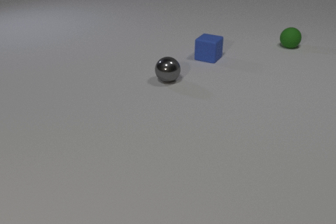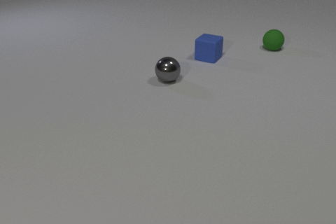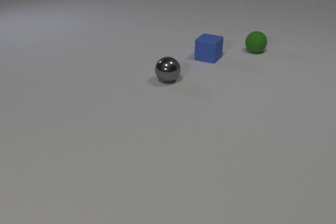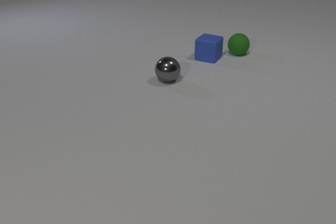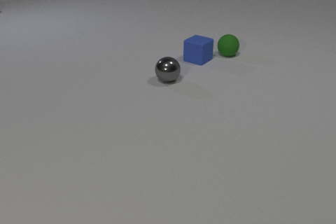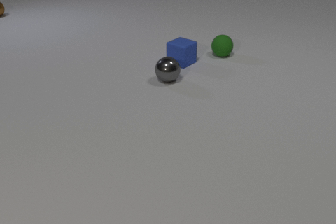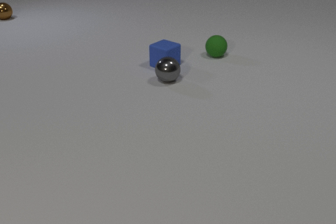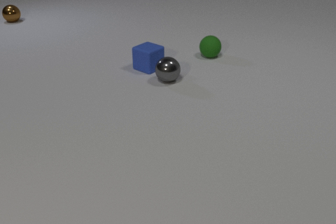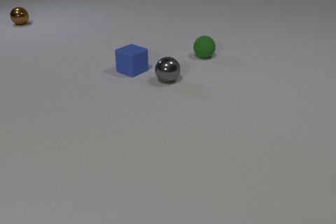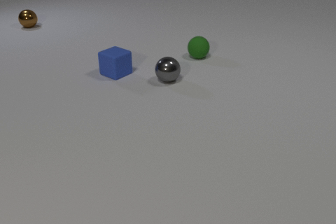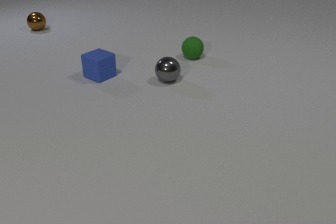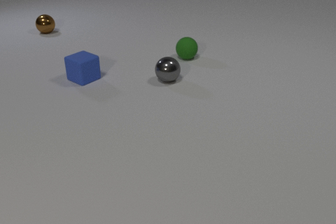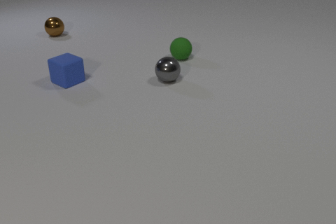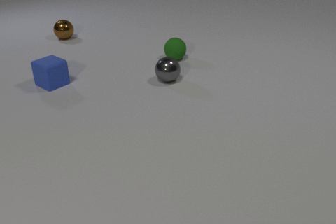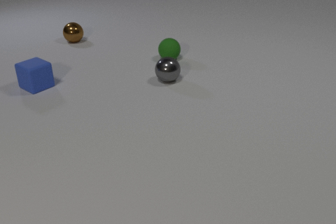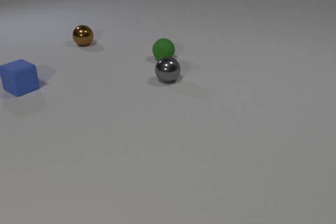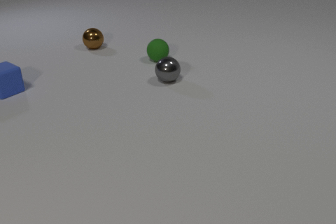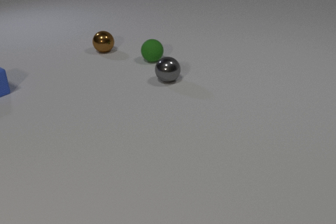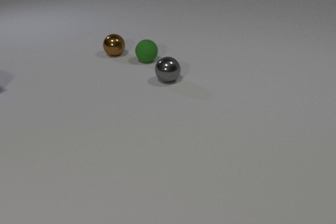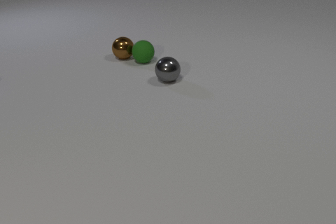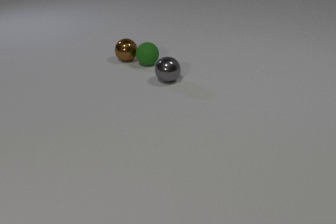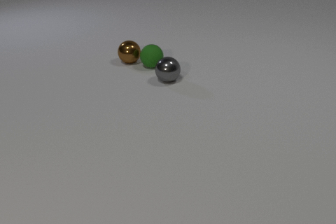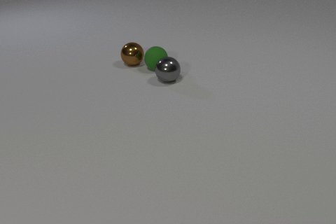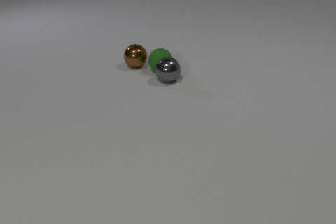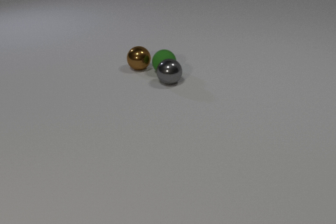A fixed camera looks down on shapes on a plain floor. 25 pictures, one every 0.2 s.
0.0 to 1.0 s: The green rubber sphere rolls to the left and toward the camera. The blue rubber cube slides to the left and toward the camera. The brown metal sphere comes in at the left edge, rolls toward the camera. The green rubber sphere and the blue rubber cube collide.
1.0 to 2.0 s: The green rubber sphere rolls to the left. The blue rubber cube slides to the left. The brown metal sphere rolls toward the camera and to the right.
2.0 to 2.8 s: The green rubber sphere rolls to the left. The blue rubber cube slides to the left. The brown metal sphere rolls toward the camera and to the right.
2.8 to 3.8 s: The green rubber sphere rolls to the left. The blue rubber cube slides to the left, leaves at the left edge. The brown metal sphere rolls toward the camera and to the right. The green rubber sphere and the brown metal sphere collide.
3.8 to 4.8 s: The green rubber sphere rolls toward the camera and to the right. The brown metal sphere rolls toward the camera and to the right. The green rubber sphere and the gray metal sphere collide.
What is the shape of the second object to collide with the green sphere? sphere.
What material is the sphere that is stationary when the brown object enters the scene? metal.
What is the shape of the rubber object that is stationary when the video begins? cube.
